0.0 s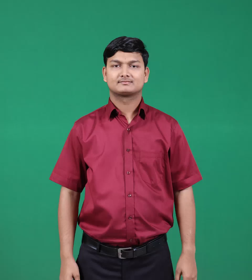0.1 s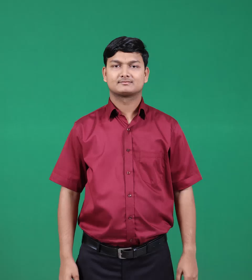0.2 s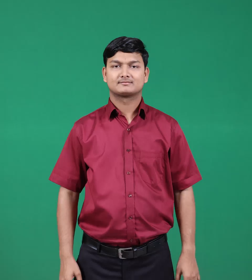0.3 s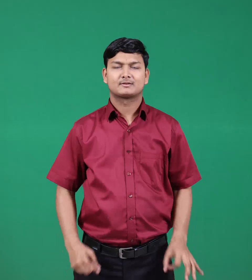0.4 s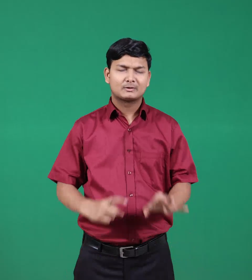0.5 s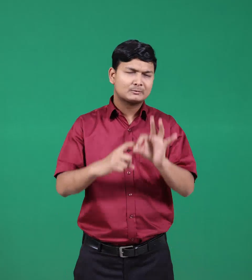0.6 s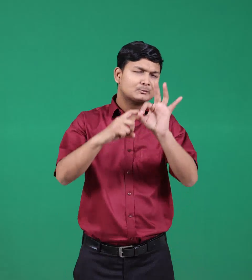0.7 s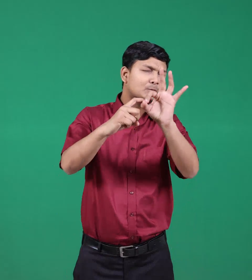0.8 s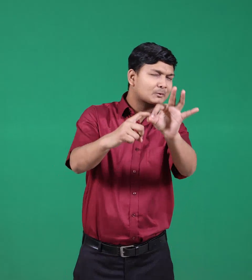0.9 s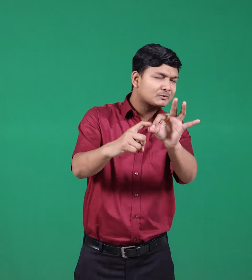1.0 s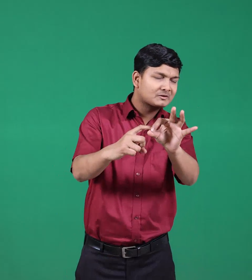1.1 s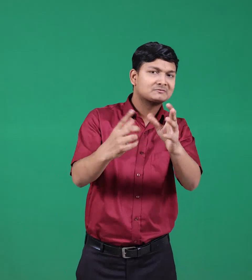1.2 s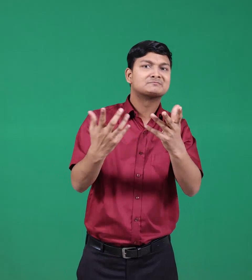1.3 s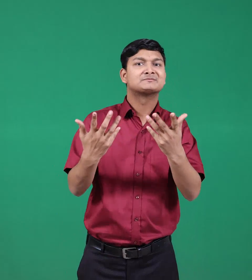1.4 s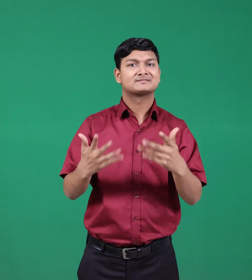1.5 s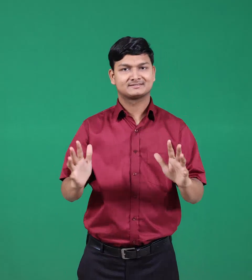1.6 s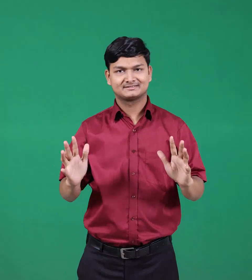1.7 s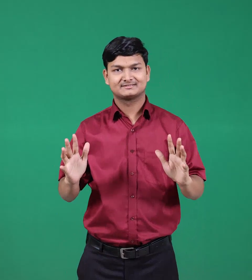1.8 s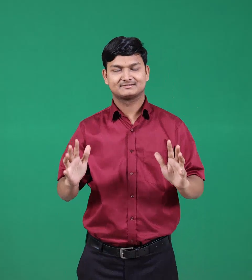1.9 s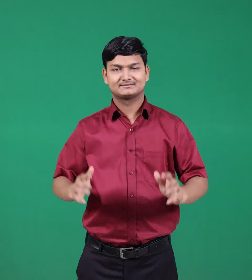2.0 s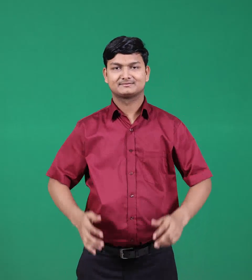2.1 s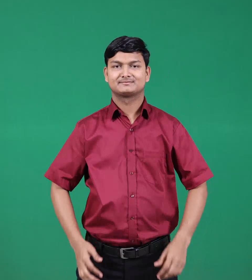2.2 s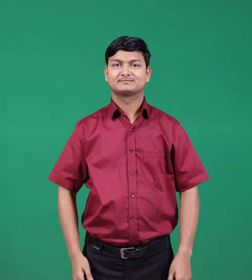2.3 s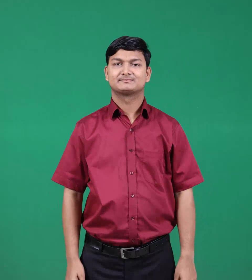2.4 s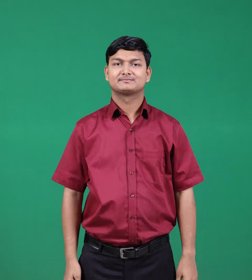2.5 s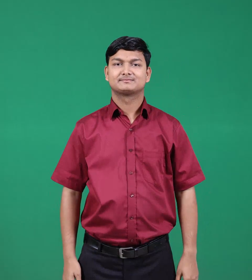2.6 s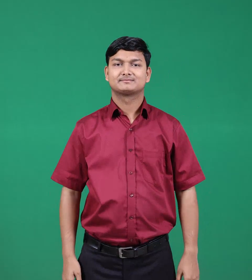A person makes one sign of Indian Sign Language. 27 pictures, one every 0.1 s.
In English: questioned
